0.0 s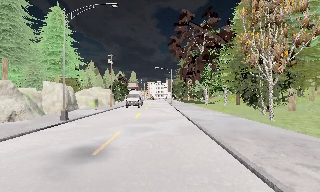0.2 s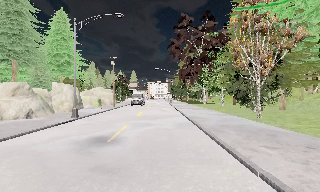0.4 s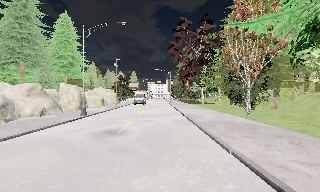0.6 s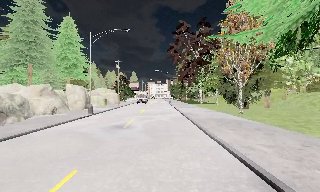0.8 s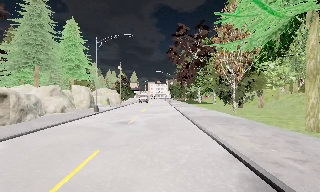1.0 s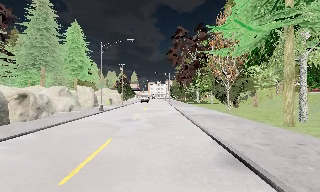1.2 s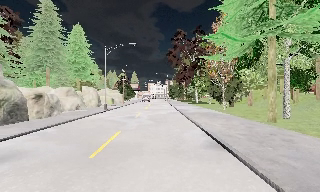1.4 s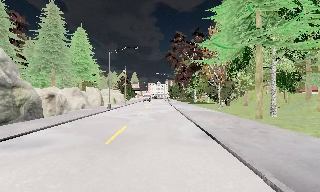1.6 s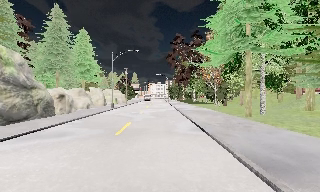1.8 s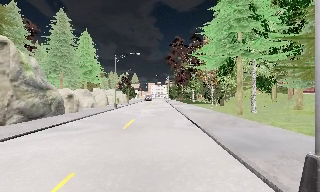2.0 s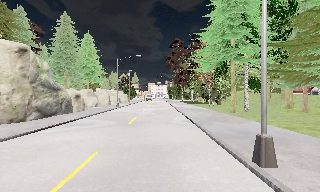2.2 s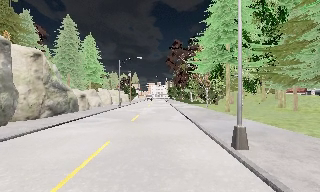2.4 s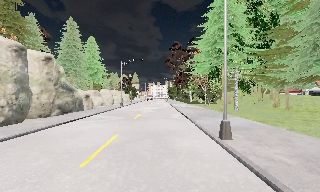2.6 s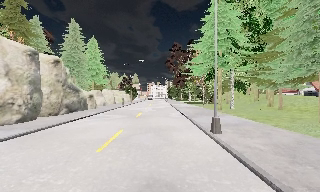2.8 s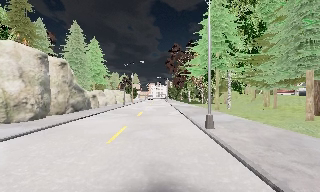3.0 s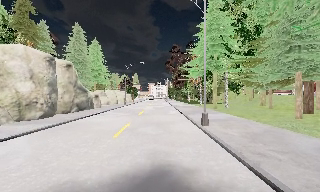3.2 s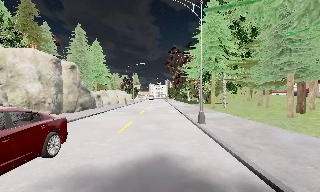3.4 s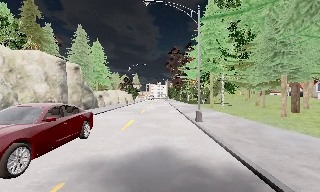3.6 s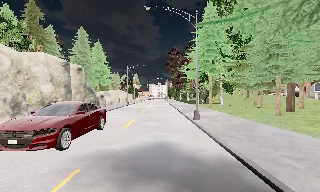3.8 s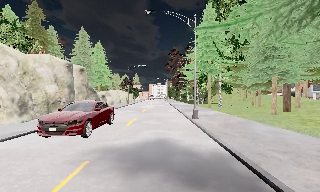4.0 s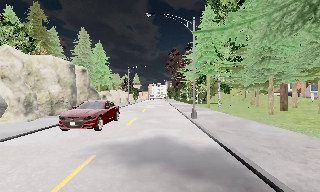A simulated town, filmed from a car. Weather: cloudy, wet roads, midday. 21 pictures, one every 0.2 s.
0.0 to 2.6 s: The camera travels backward, about 17 m, so what stands in front gets smaller.
2.6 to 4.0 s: The camera travels backward, about 4.5 m, so what stands in front gets smaller. It loses speed.
The film runs backward here.
